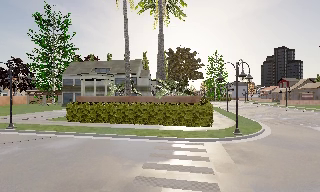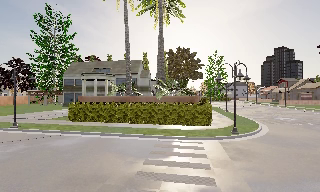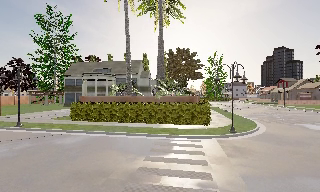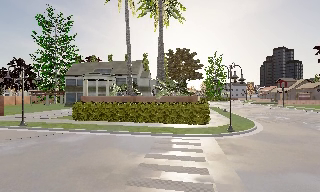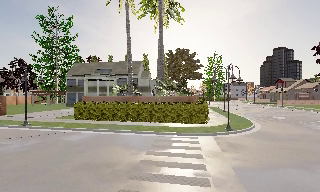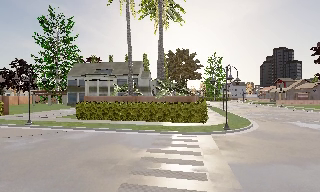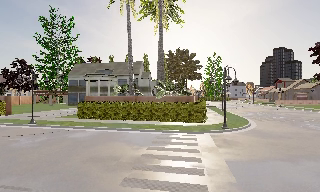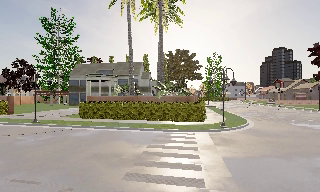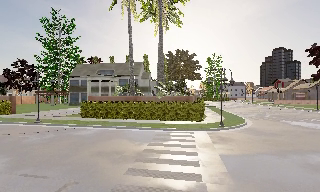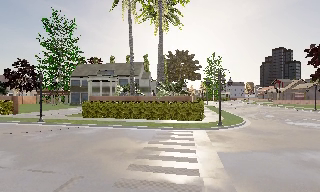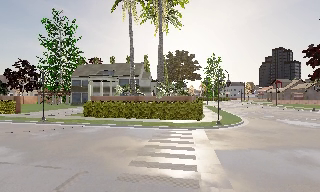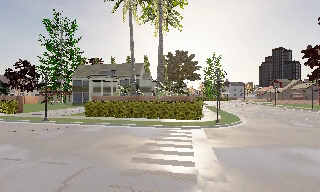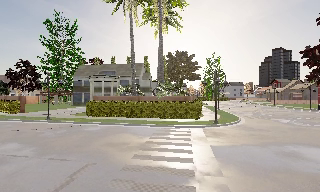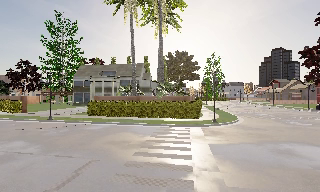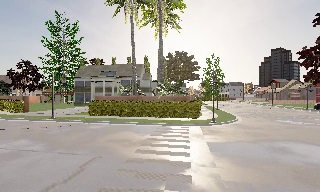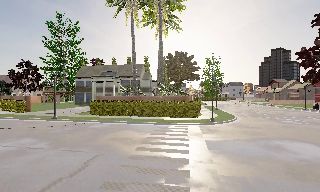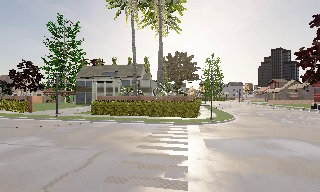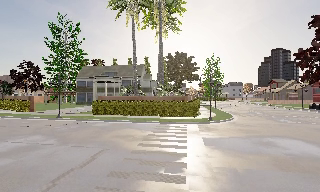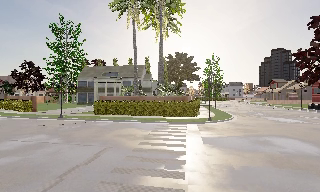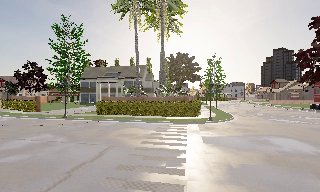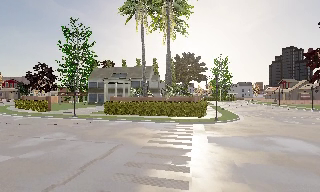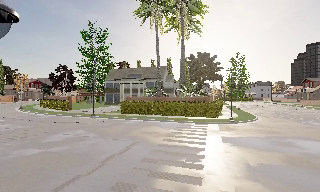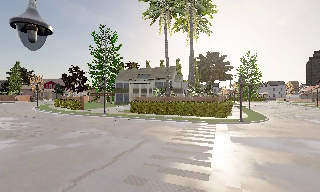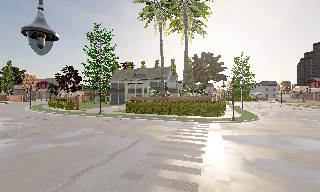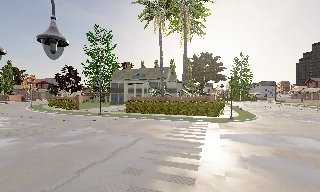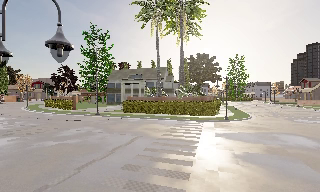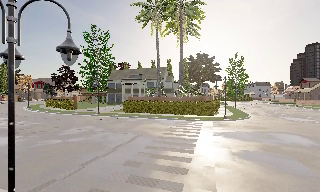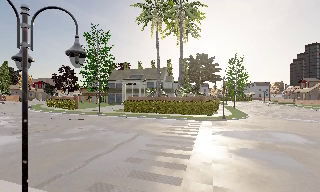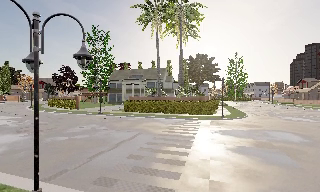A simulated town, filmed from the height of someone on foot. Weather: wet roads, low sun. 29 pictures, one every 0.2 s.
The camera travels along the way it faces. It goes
backward.
0.0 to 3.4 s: The camera travels backward, about 5 m, so what stands in front gets smaller.
3.4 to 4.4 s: The camera swings to its left by about 10 degrees, and the scene slides to the right. It travels backward, about 1.5 m, so what stands in front gets smaller.
4.4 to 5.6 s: The camera travels backward, about 2 m, so what stands in front gets smaller.
The film runs backward here.
